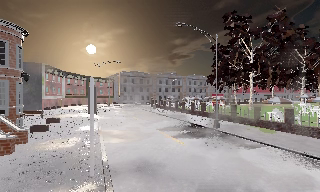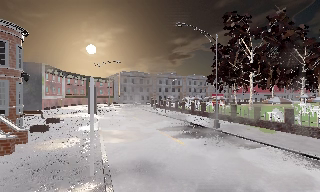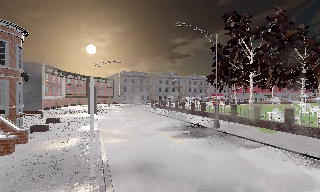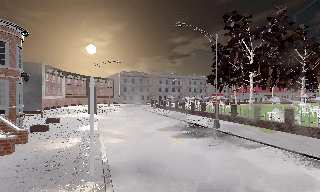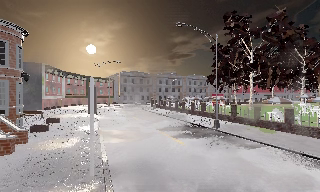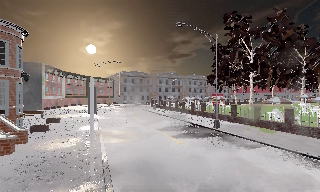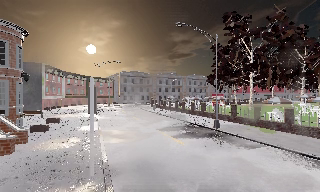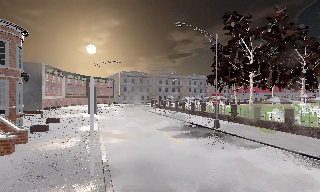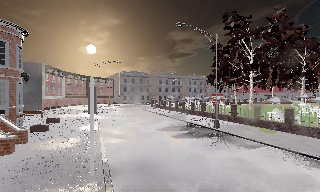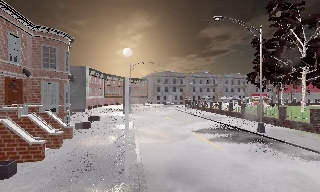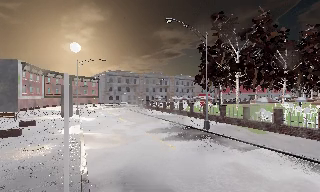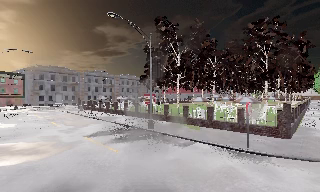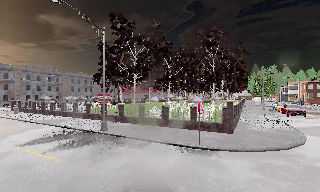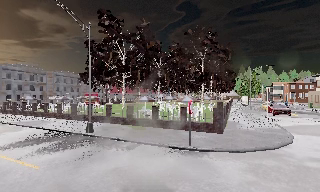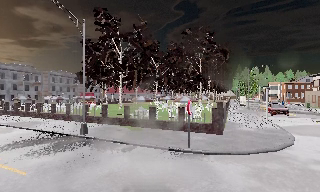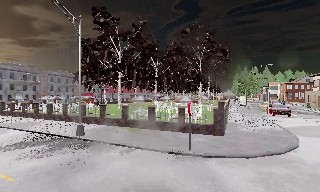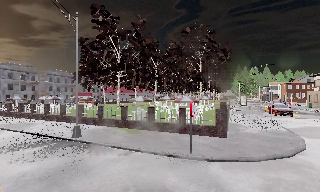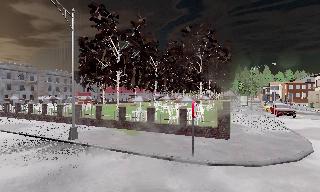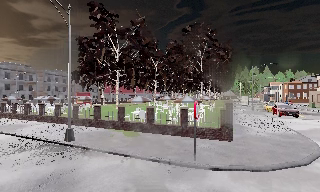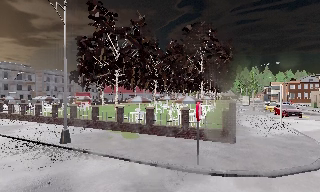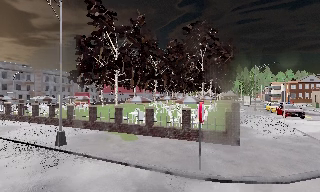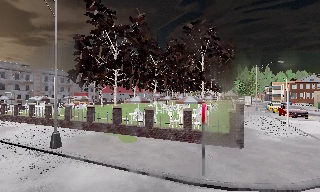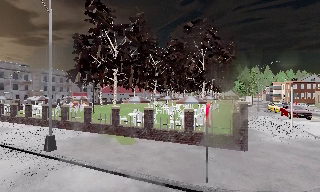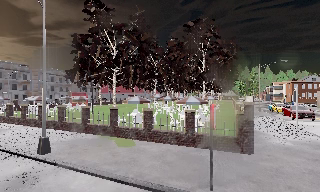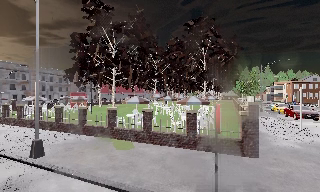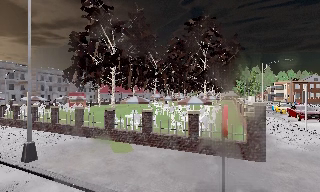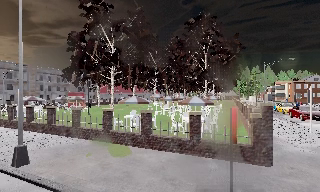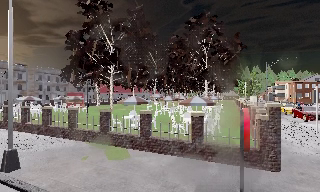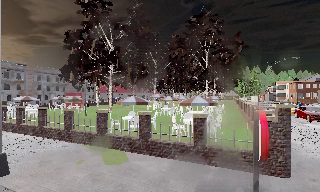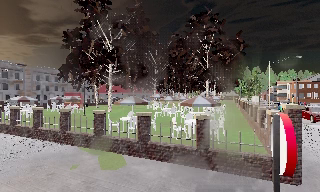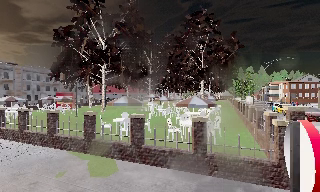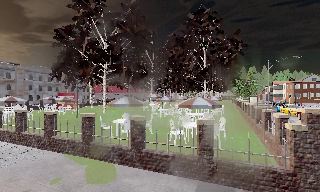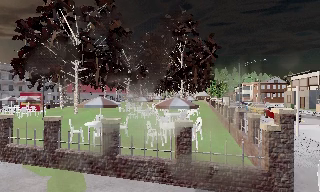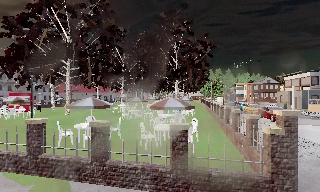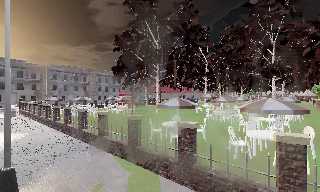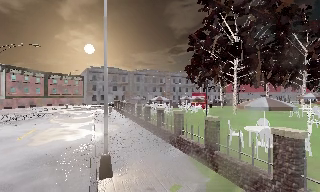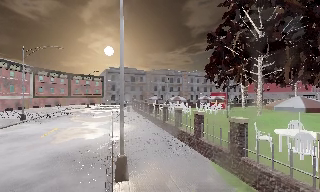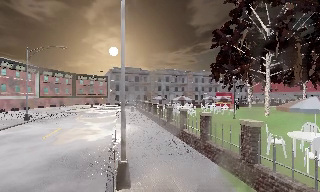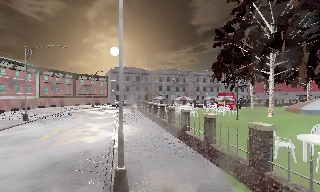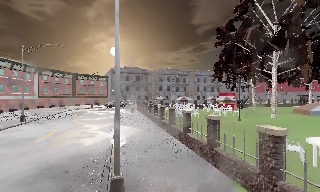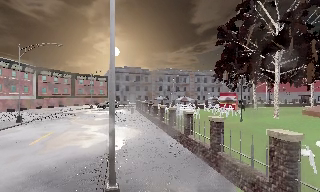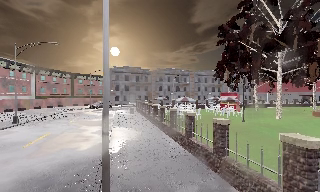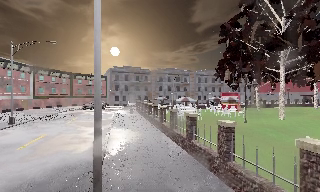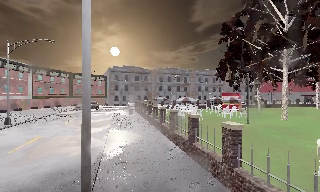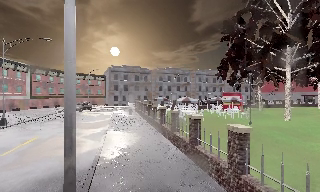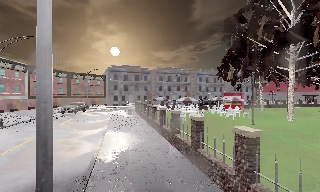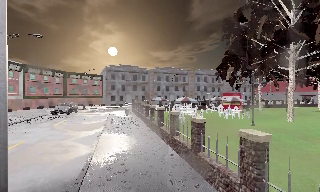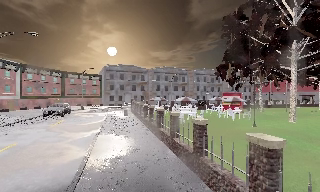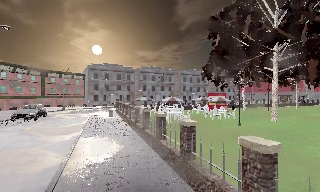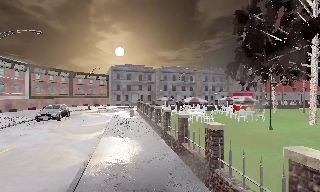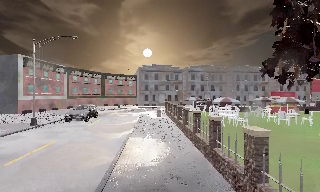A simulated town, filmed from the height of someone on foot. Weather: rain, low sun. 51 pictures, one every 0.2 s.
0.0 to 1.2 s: The camera keeps its place and its aim.
1.2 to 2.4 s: The camera swings to its right by about 40 degrees, and the scene slides to the left. It travels forward, about 1.5 m. It gains speed.
2.4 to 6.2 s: The camera travels forward, about 7 m, so what stands in front looms larger.
6.2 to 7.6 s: The scene slides to the right, as the camera pans about 55 degrees to its left. It travels forward, about 2.5 m.
7.6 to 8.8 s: The camera travels forward, about 2.5 m, so what stands in front looms larger.
8.8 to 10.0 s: The scene slides to the right, as the camera pans about 10 degrees to its left. It travels forward, about 2.5 m, so what stands in front looms larger.
The film runs forward here.
